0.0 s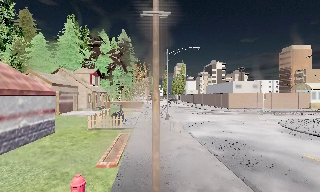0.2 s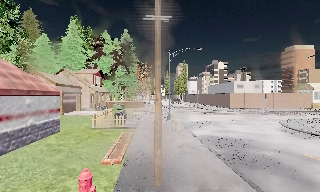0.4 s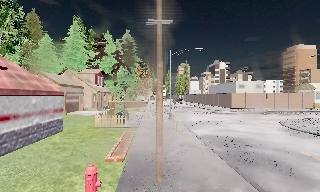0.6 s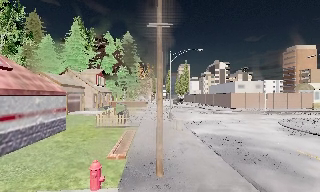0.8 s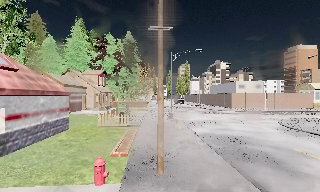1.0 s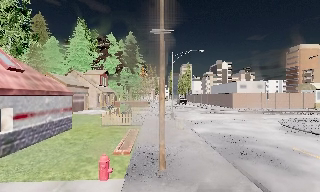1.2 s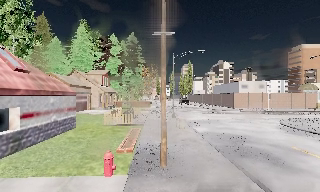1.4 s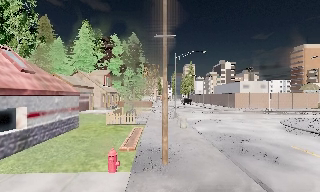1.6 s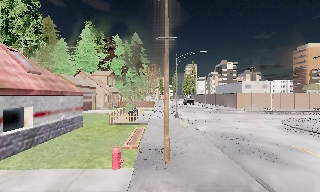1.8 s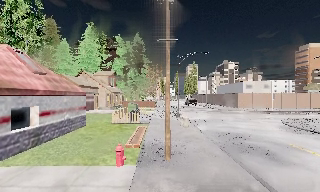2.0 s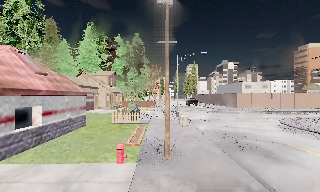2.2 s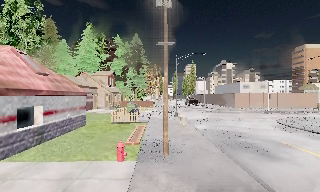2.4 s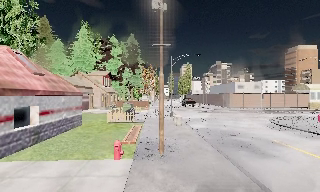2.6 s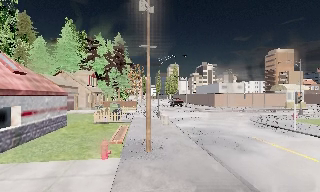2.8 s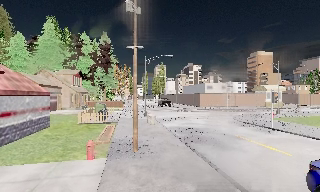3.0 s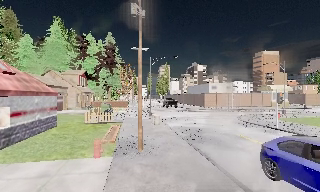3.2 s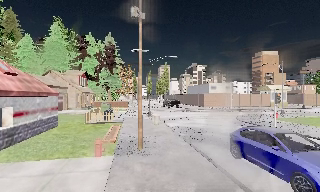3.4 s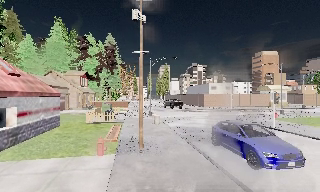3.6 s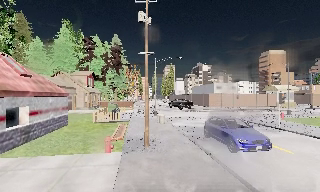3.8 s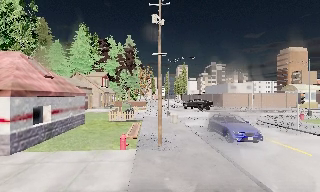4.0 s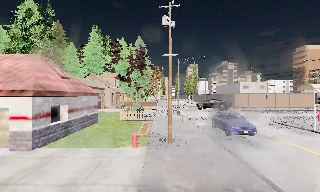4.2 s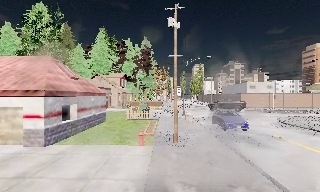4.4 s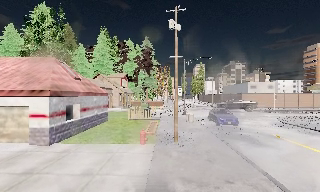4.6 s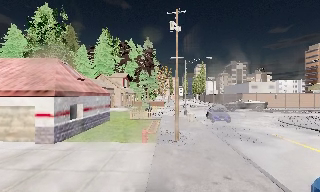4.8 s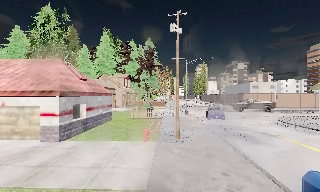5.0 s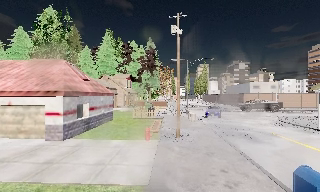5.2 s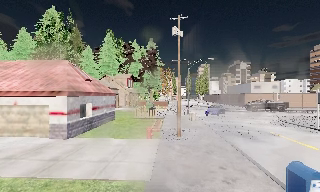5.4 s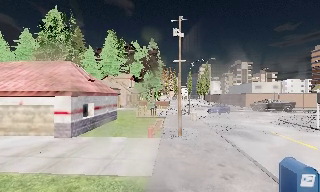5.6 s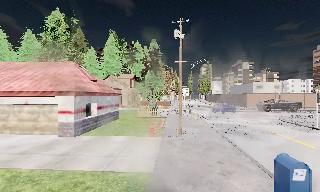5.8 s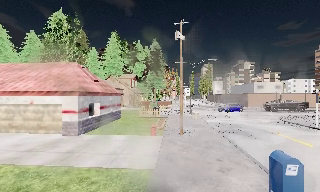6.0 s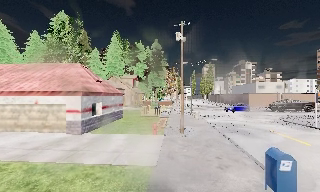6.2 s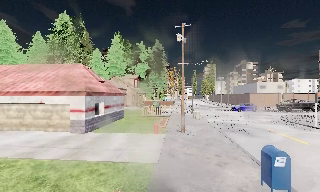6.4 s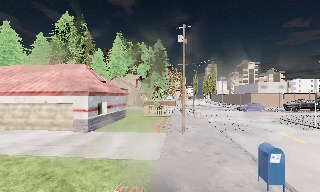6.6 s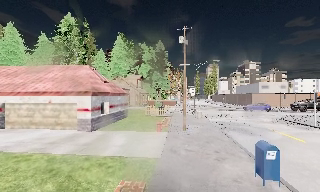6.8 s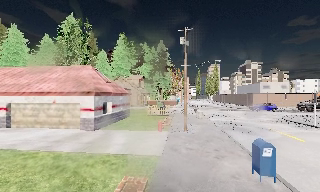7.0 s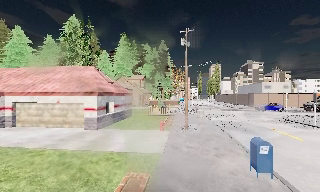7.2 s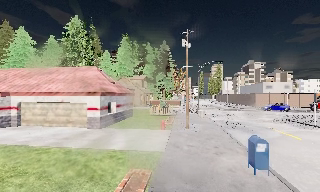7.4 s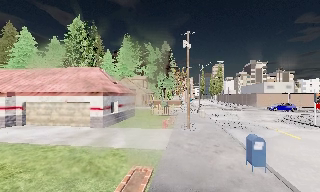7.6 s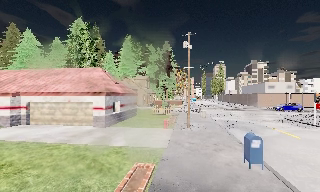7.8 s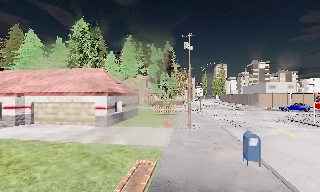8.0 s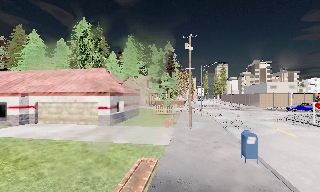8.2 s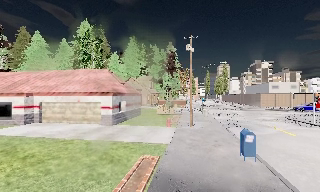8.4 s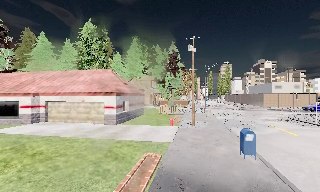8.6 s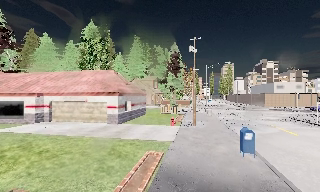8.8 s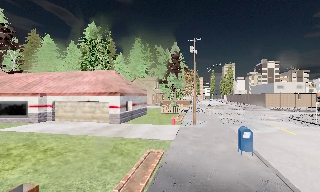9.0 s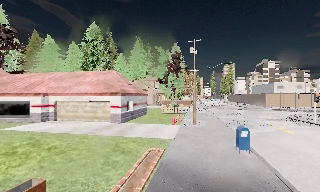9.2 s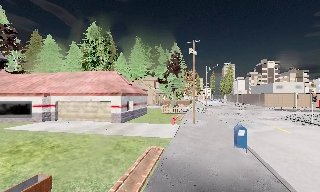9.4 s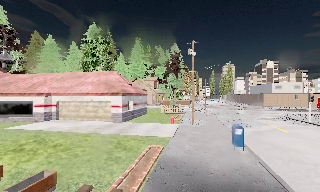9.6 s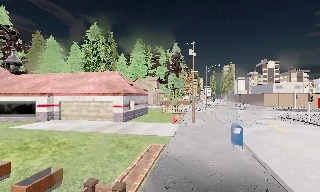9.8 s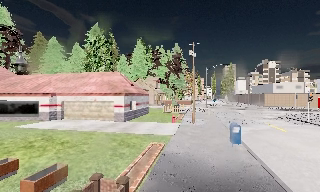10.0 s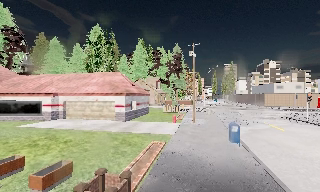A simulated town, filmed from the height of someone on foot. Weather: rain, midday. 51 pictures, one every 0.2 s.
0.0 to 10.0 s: The camera pans to its left, which is counterclockwise from overhead, by about 20 degrees. It travels backward, about 11 m, so what stands in front gets smaller.
The film runs backward here.
